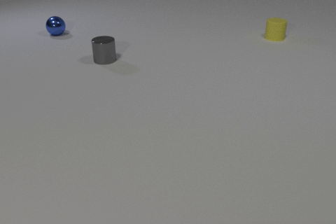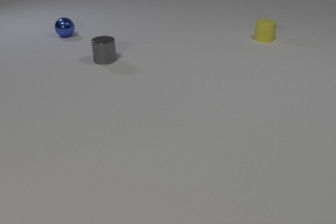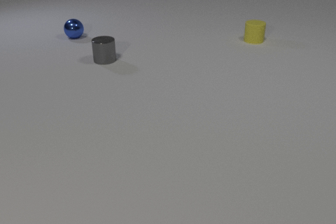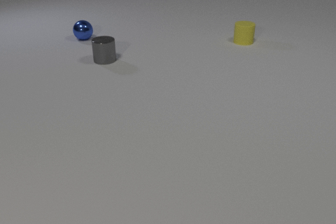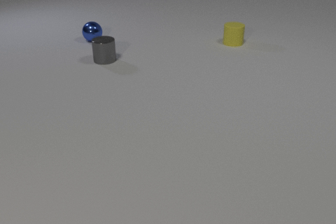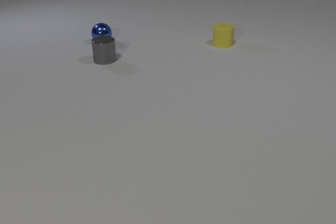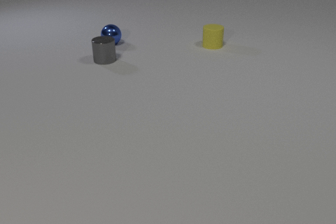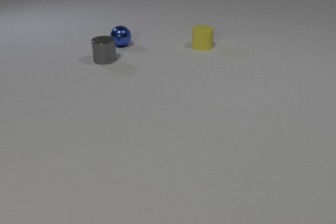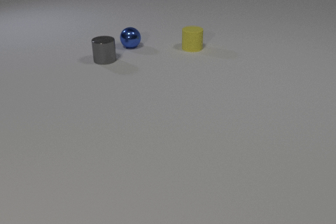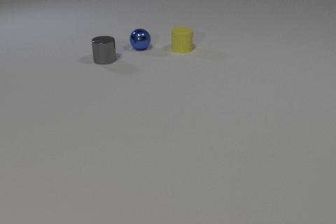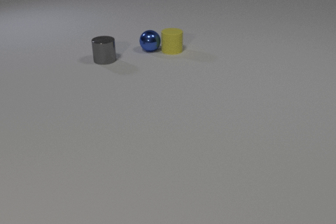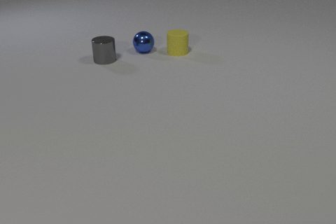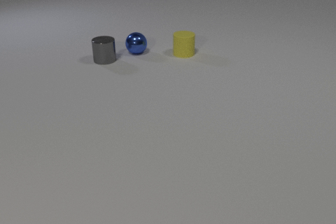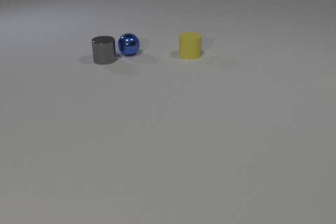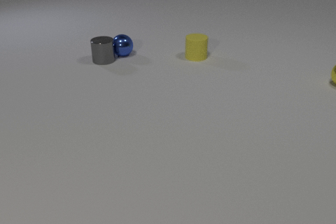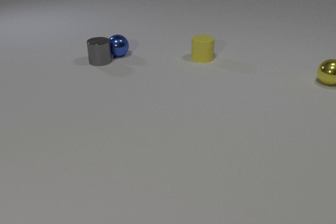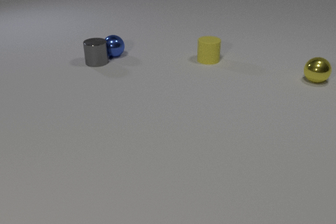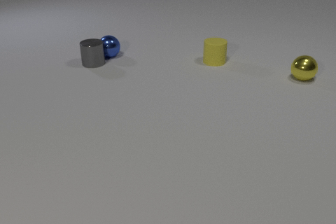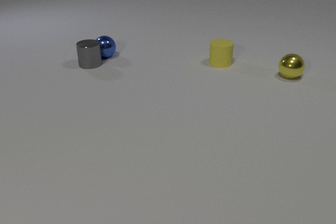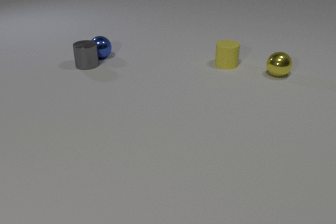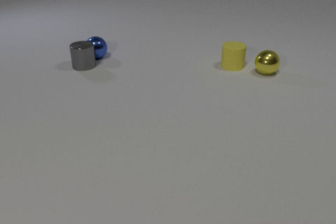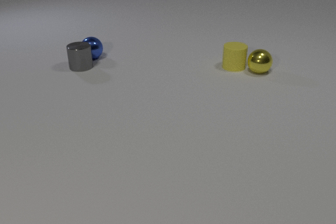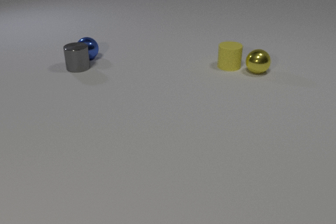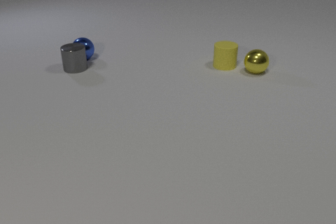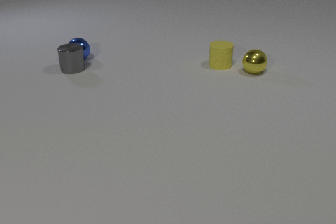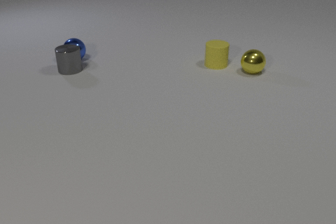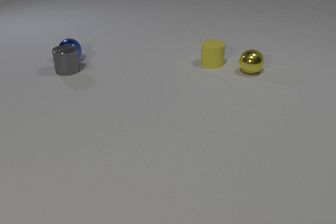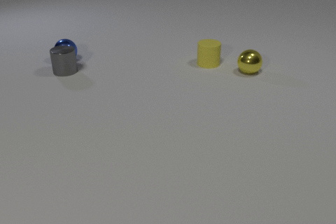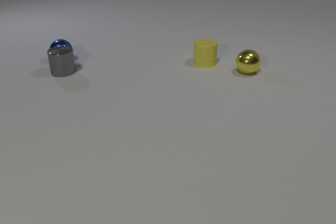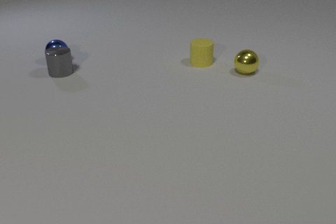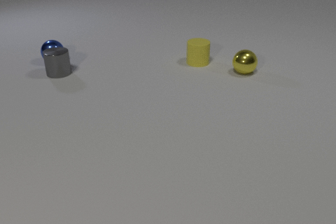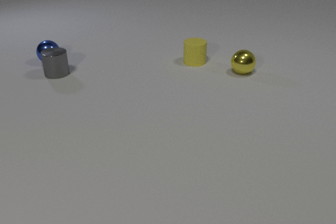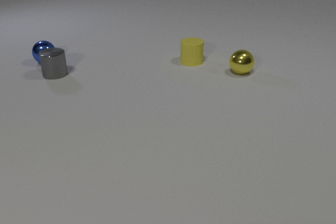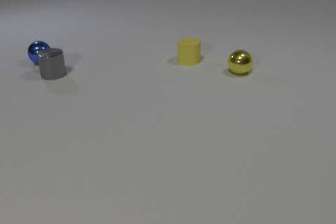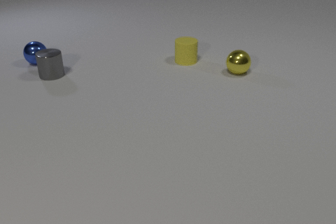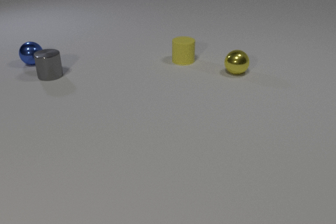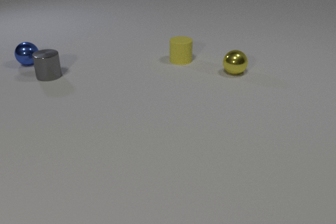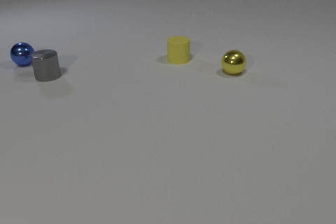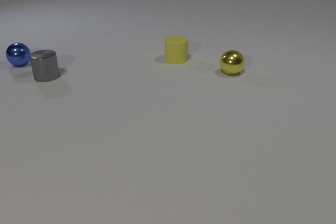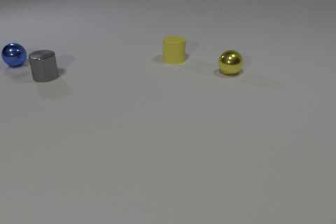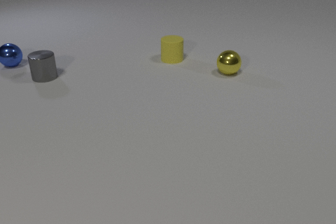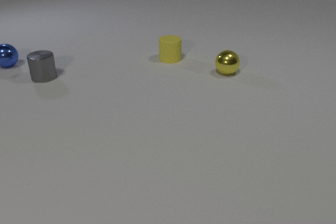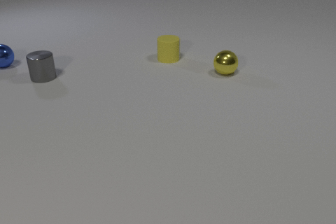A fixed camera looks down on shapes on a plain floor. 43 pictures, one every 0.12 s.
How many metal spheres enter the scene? 1.
How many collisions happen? 3.
Are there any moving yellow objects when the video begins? yes.
0.00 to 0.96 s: The yellow rubber cylinder slides to the left and toward the camera. The blue metal sphere rolls to the right and toward the camera.
0.96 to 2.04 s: The yellow rubber cylinder slides toward the camera and to the right. The blue metal sphere rolls toward the camera and to the left. The gray metal cylinder slides to the left and toward the camera. The yellow metal sphere comes in at the right edge, rolls to the left. The yellow rubber cylinder and the blue metal sphere collide. The blue metal sphere and the gray metal cylinder collide.
2.04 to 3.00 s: The yellow rubber cylinder slides toward the camera. The blue metal sphere rolls to the left. The gray metal cylinder slides to the left and toward the camera. The yellow metal sphere rolls to the left. The yellow rubber cylinder and the yellow metal sphere collide.
3.00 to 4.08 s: The yellow rubber cylinder slides to the left. The blue metal sphere rolls to the left. The gray metal cylinder slides to the left and toward the camera. The yellow metal sphere rolls to the left.
4.08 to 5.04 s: The yellow rubber cylinder slides to the left. The blue metal sphere rolls to the left. The gray metal cylinder slides to the left. The yellow metal sphere rolls to the left.
